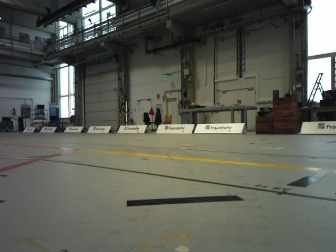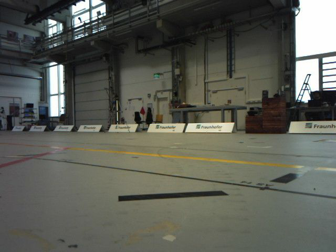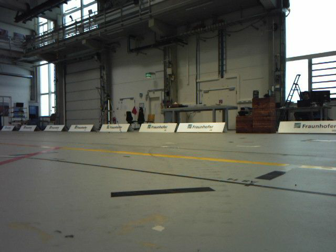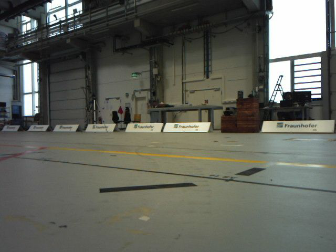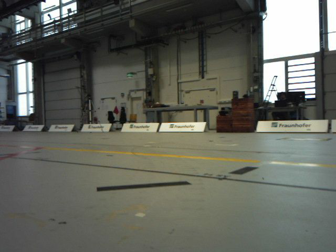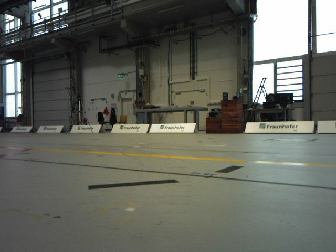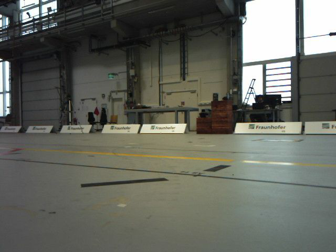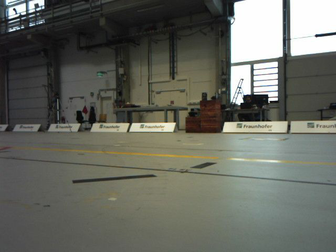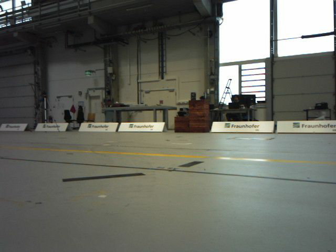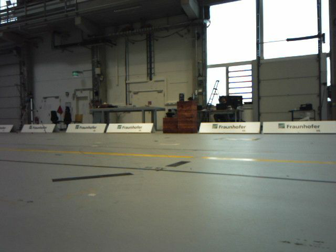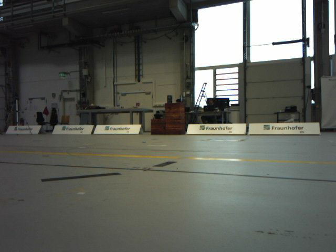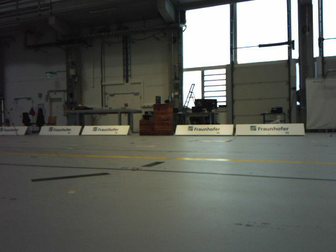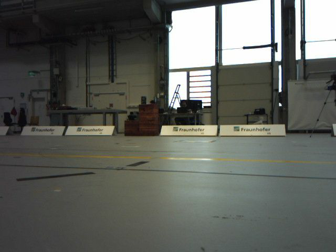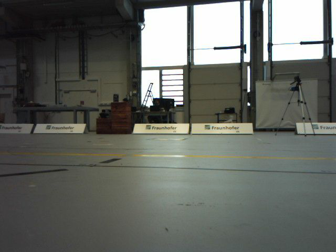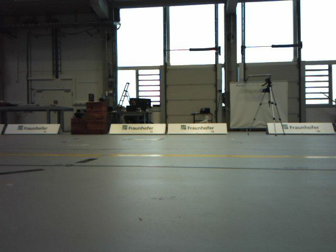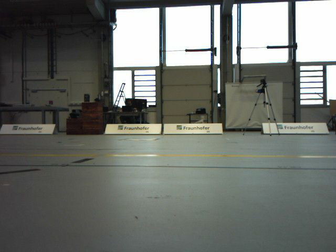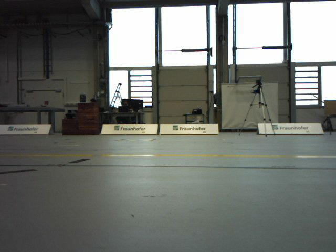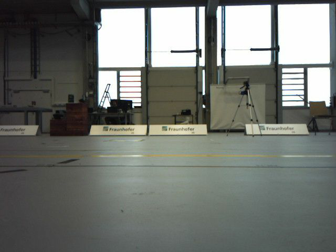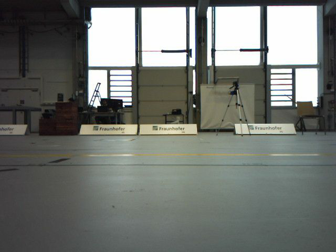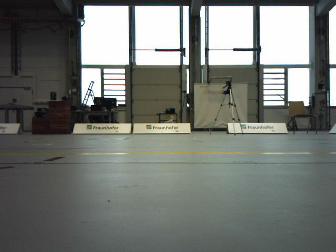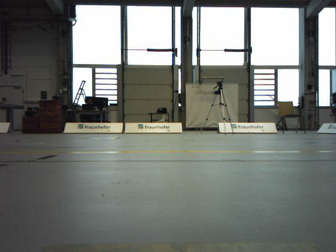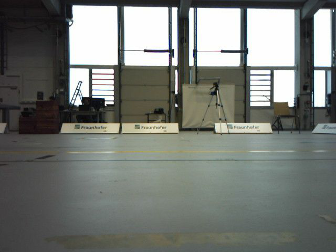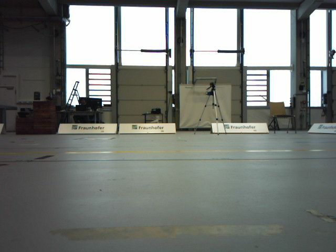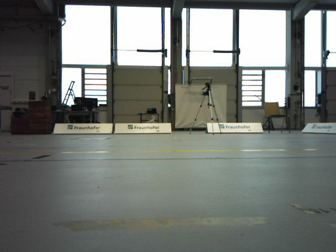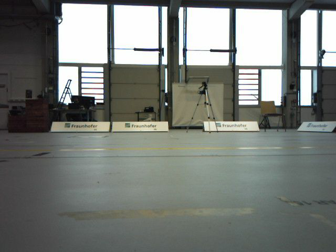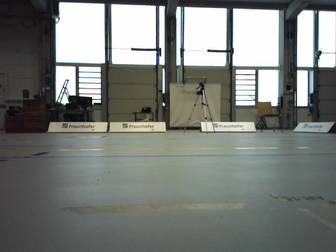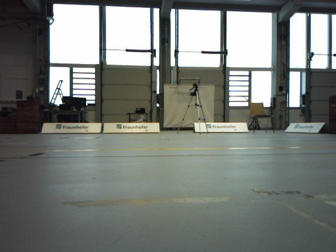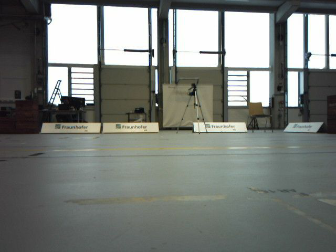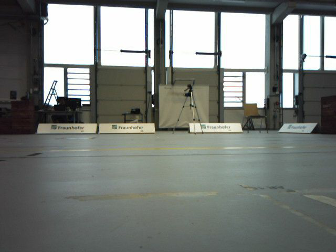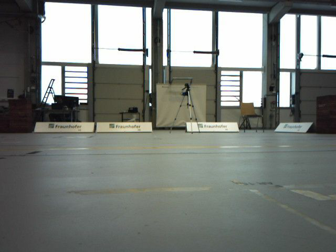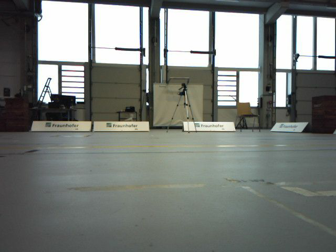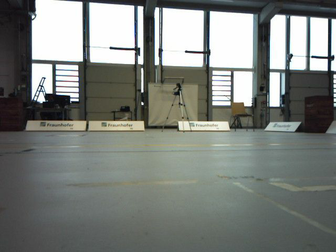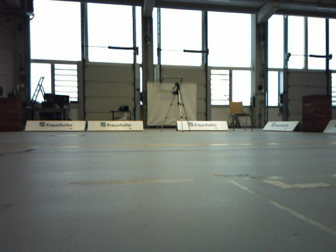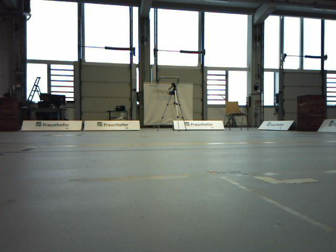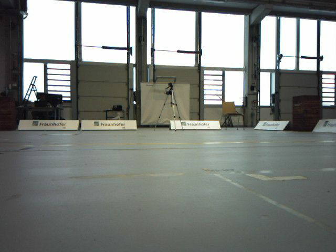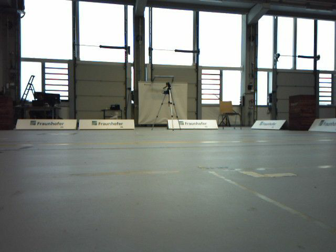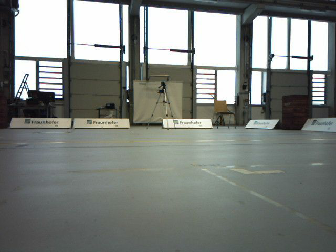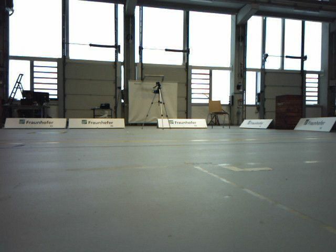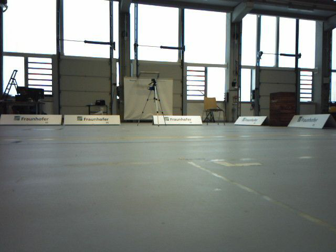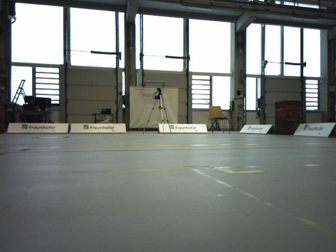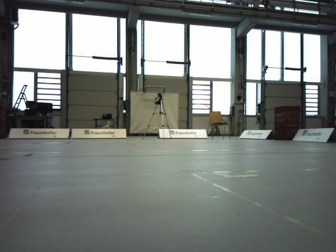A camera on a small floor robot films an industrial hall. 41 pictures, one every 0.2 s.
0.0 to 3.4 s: The camera pans to its right, which is clockwise from overhead, by about 40 degrees. It travels backward, about 0.6 m.
3.4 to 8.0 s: The camera swings to its right by about 15 degrees, and the scene slides to the left. It travels backward, about 0.9 m, so what stands in front gets smaller.
The film runs backward here.
